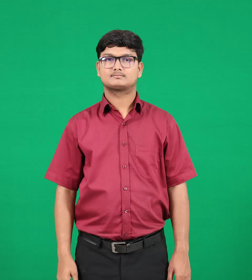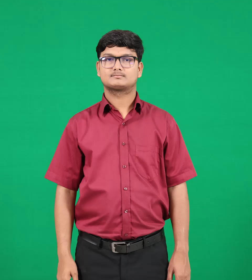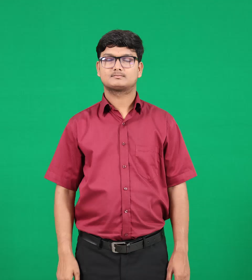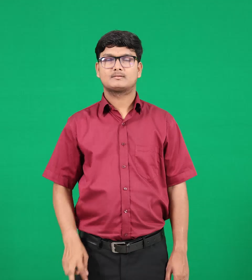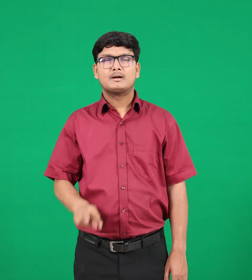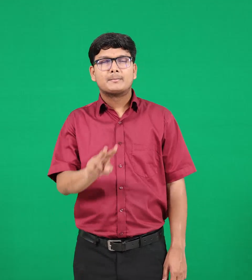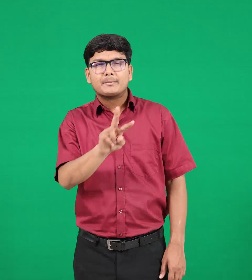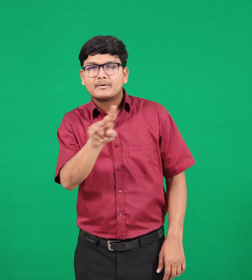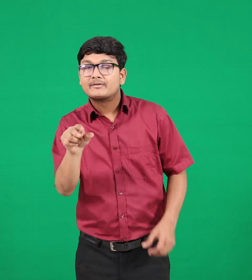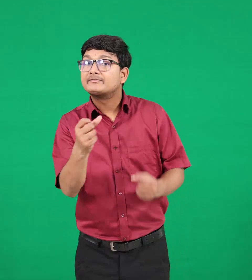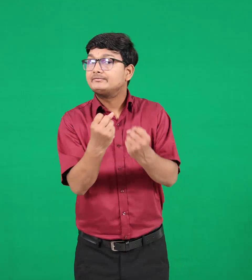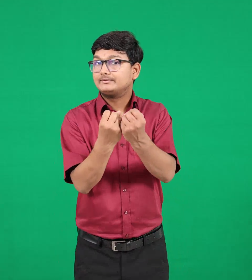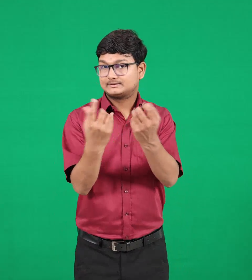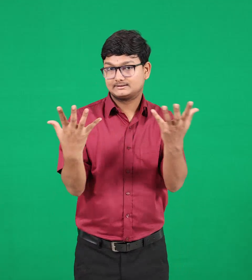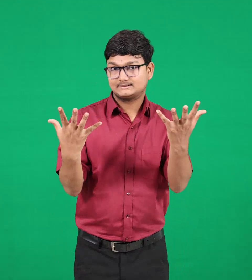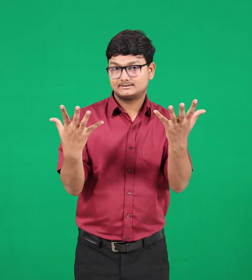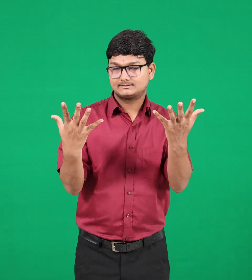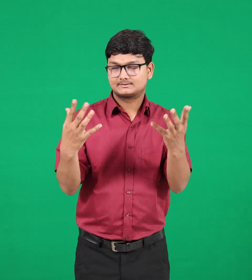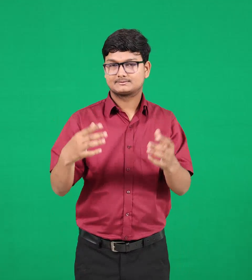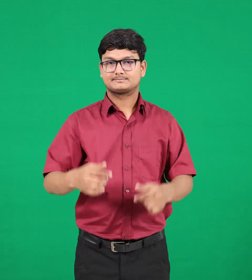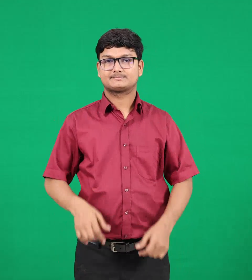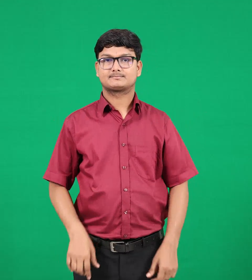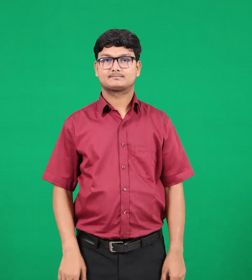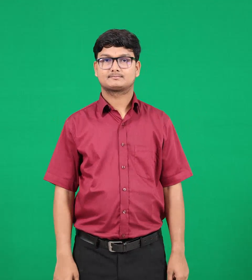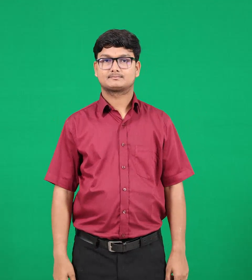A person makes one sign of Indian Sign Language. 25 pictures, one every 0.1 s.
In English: means
